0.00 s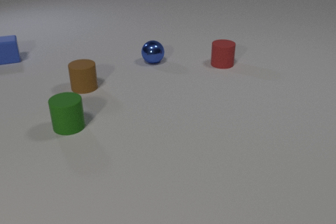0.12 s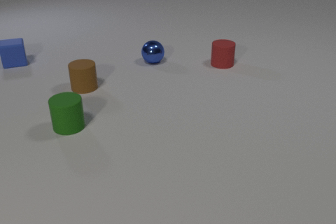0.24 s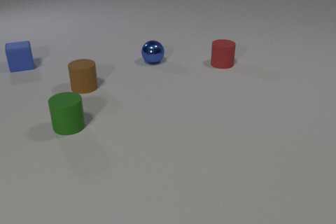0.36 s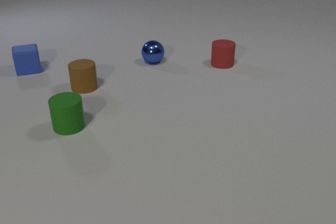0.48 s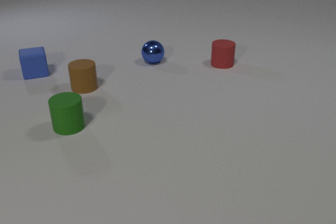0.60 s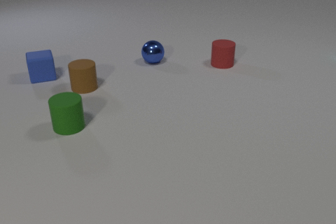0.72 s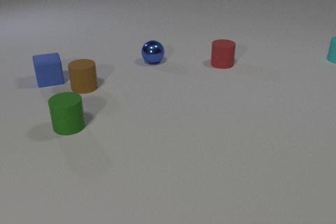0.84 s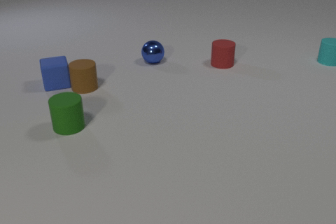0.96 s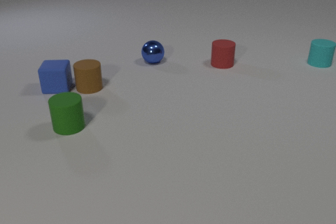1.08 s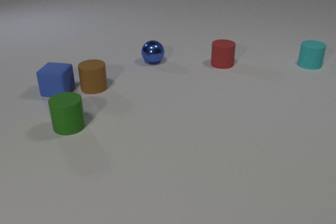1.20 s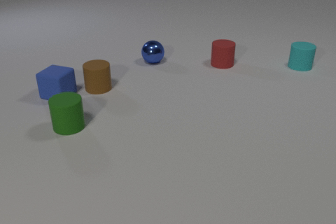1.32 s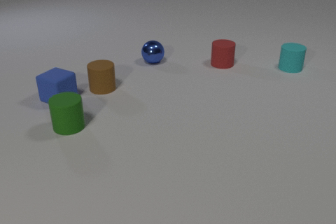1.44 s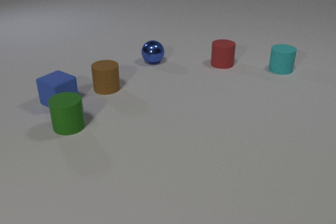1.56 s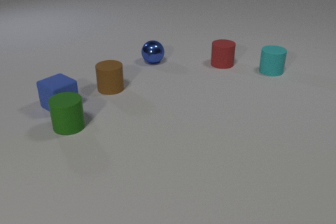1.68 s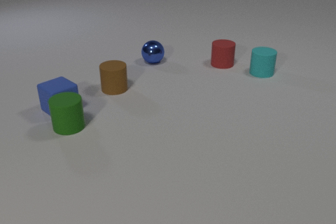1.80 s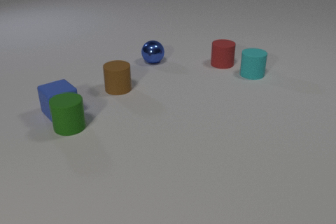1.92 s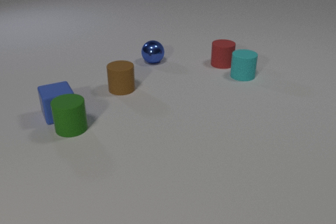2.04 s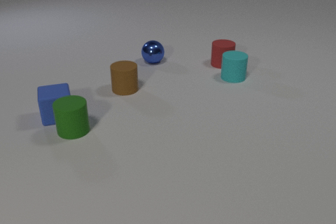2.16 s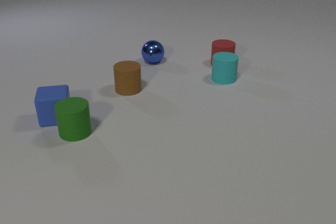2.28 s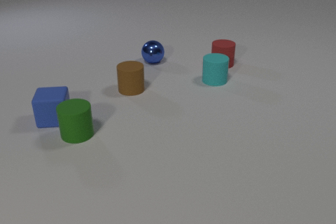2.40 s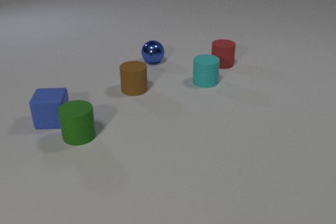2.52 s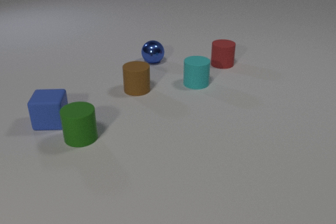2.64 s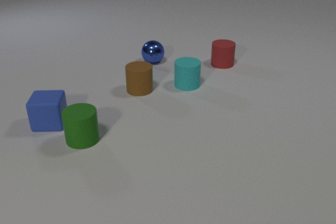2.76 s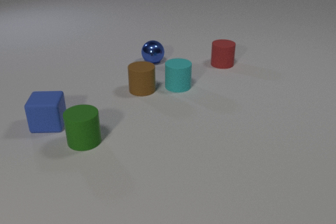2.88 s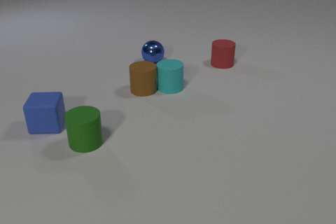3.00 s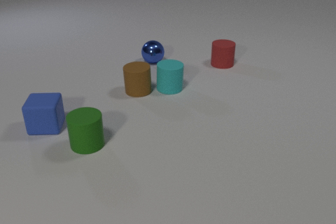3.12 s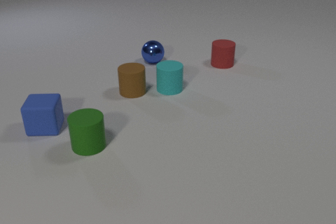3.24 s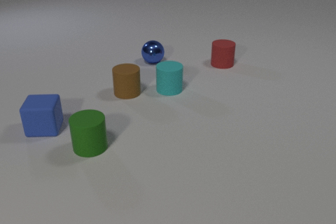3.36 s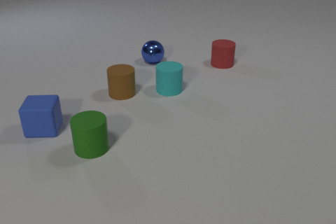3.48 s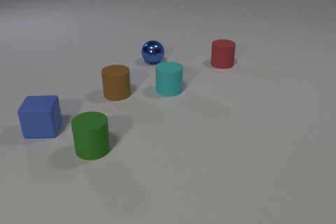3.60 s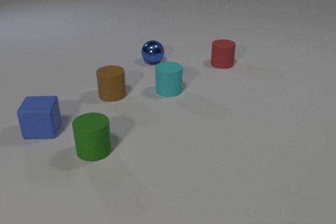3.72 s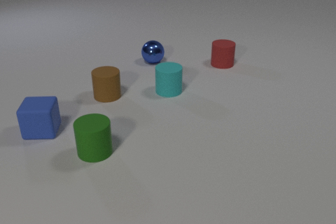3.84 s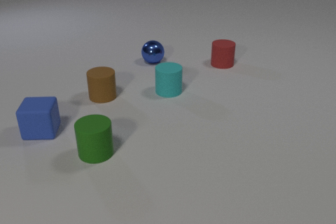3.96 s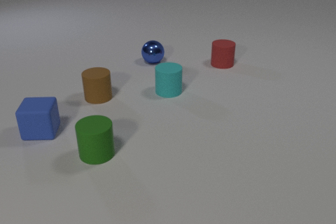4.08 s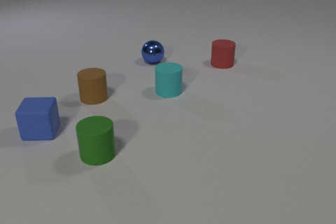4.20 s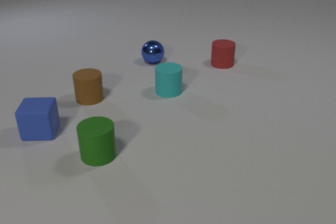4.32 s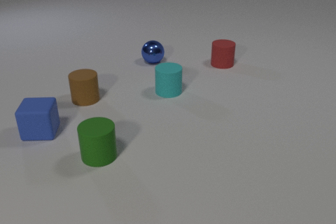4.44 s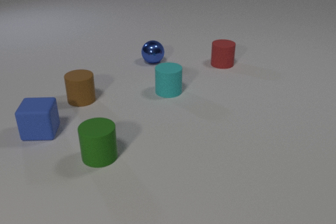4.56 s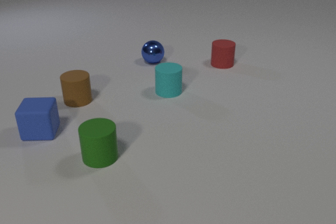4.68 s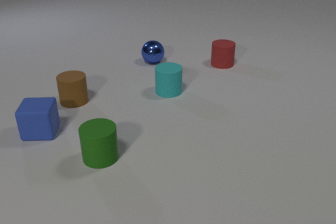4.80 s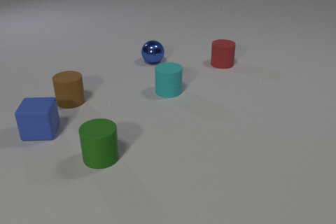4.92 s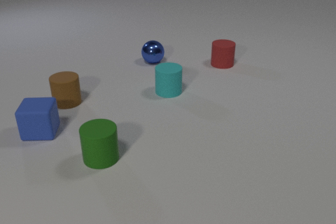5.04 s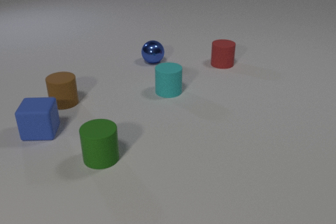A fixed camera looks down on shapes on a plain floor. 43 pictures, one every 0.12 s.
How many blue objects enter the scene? 0.
Are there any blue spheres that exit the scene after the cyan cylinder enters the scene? no.
How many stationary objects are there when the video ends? 5.
0.00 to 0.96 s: The blue rubber cube slides toward the camera and to the right. The cyan rubber cylinder comes in at the right edge, slides to the left and toward the camera. The blue rubber cube and the brown rubber cylinder collide.
0.96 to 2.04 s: The blue rubber cube slides toward the camera, spins clockwise seen from above by about 75 degrees, its near face sliding to the left. The brown rubber cylinder slides to the right. The green rubber cylinder slides toward the camera. The cyan rubber cylinder slides to the left and toward the camera. The blue rubber cube and the green rubber cylinder collide.
2.04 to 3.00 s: The blue rubber cube slides toward the camera and to the left. The brown rubber cylinder slides to the right. The green rubber cylinder slides toward the camera and to the right. The cyan rubber cylinder slides to the left and toward the camera. The brown rubber cylinder and the cyan rubber cylinder collide.
3.00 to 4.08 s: The blue rubber cube slides toward the camera. The brown rubber cylinder slides to the left. The green rubber cylinder slides toward the camera and to the right. The cyan rubber cylinder slides toward the camera.
4.08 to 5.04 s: The brown rubber cylinder slides to the left.
